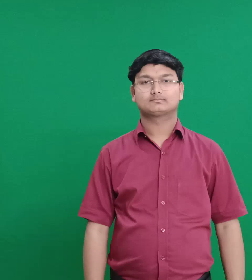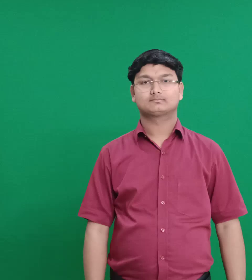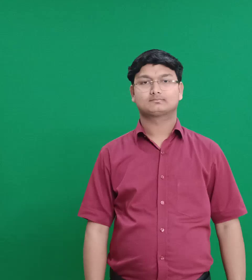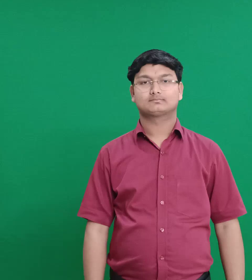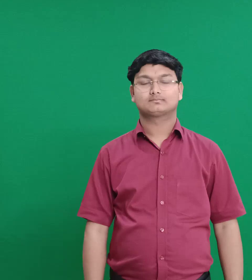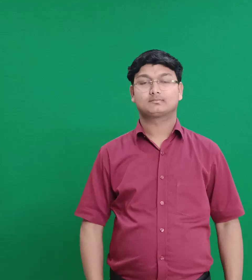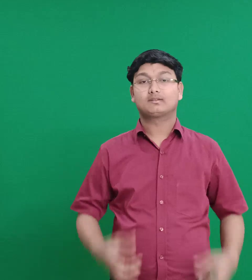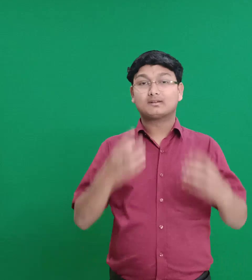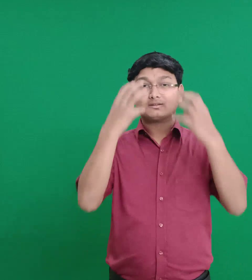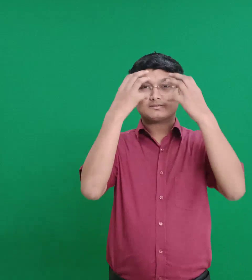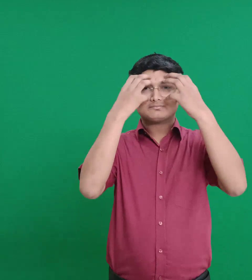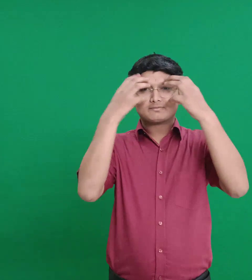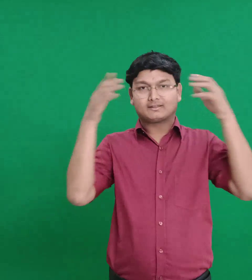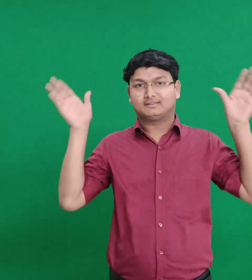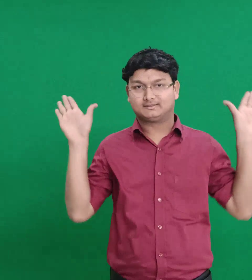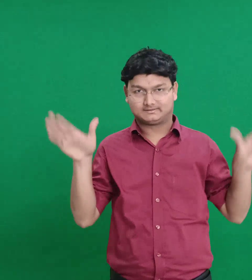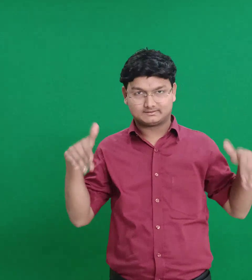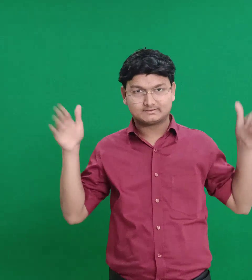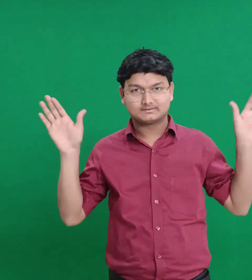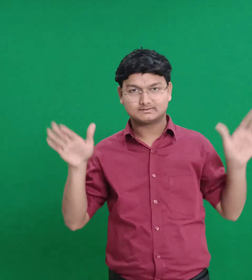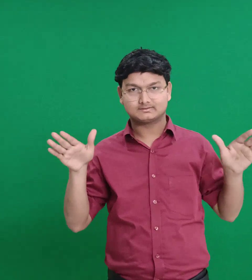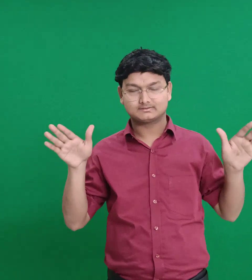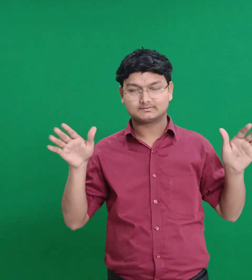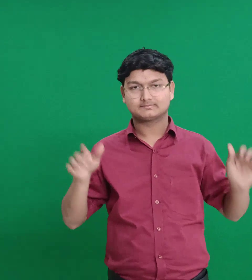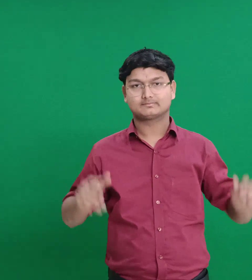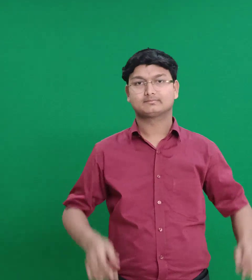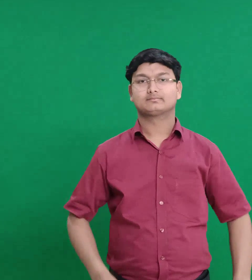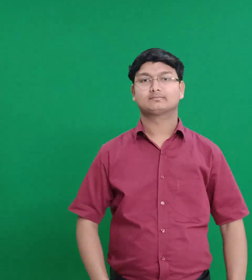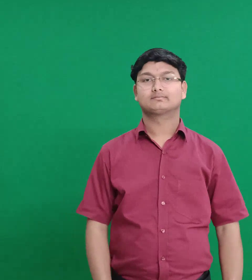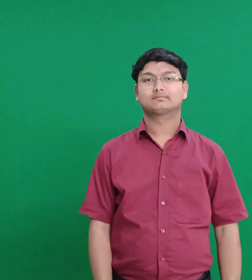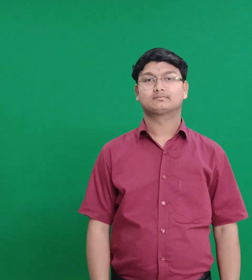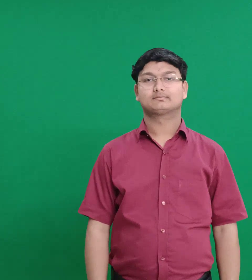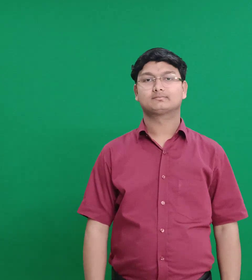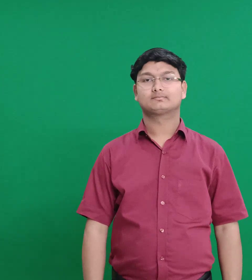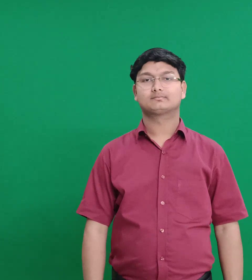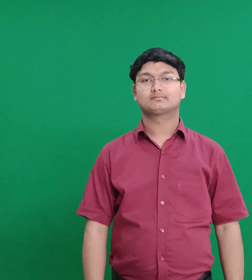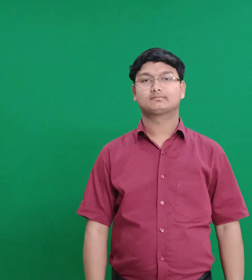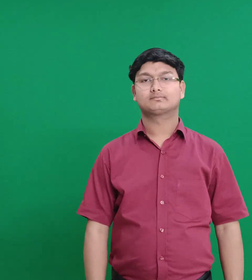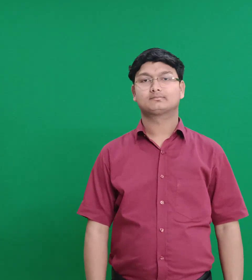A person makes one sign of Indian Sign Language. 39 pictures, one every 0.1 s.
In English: owl
